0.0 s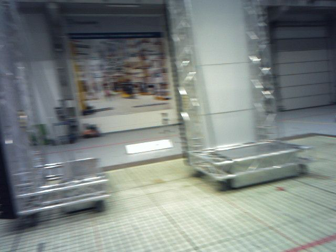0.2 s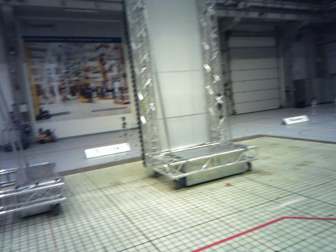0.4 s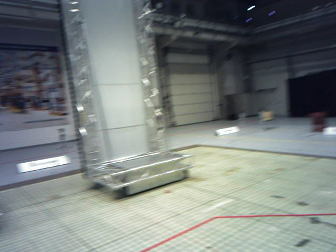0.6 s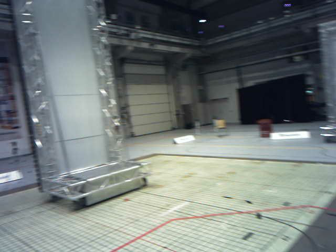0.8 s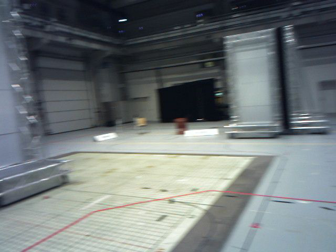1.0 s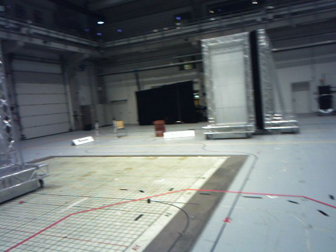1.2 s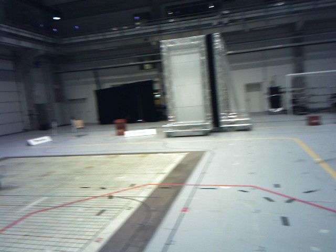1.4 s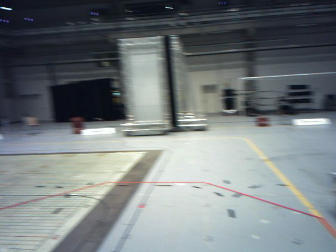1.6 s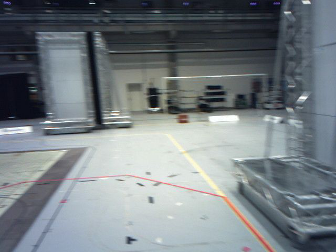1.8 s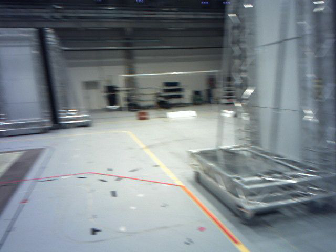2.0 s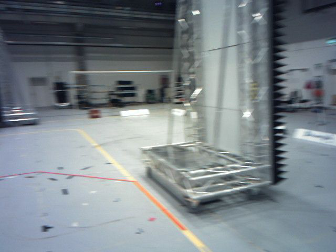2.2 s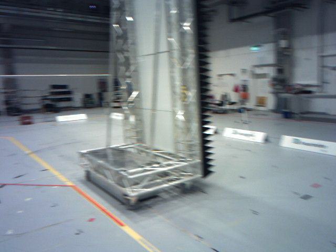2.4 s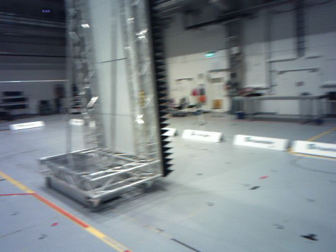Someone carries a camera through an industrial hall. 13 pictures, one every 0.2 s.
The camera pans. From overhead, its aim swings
clockwise.
The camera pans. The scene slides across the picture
to the left.
0.0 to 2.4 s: The camera swings to its right by about 115 degrees, and the scene slides to the left. It travels backward, about 3 m.
The film runs backward here.
